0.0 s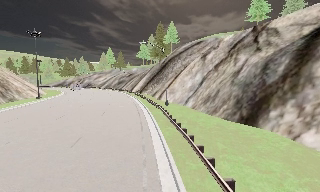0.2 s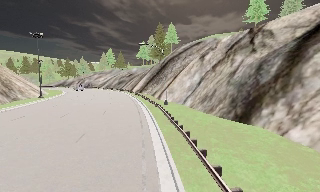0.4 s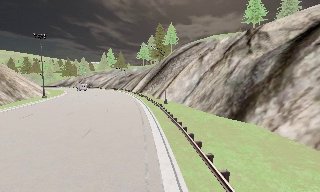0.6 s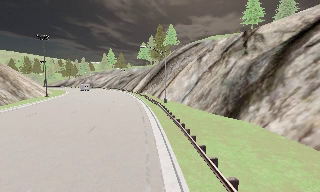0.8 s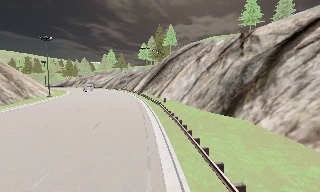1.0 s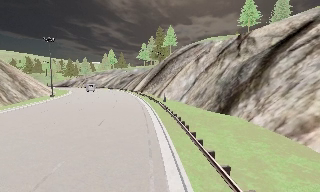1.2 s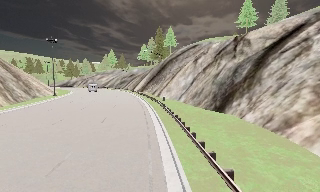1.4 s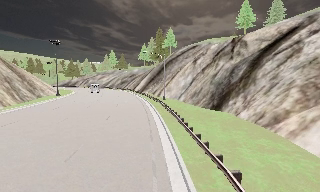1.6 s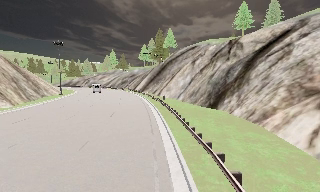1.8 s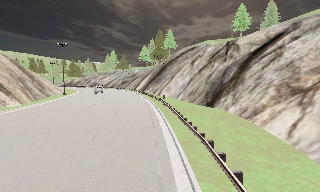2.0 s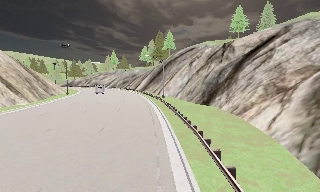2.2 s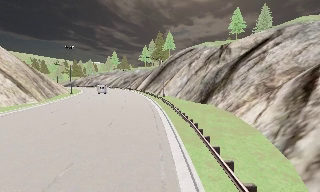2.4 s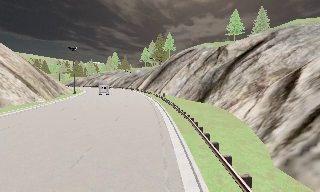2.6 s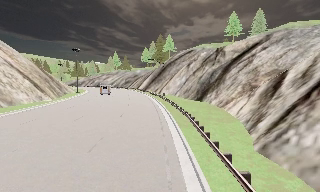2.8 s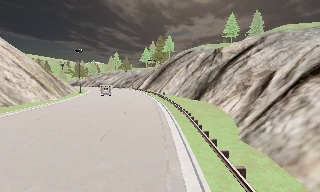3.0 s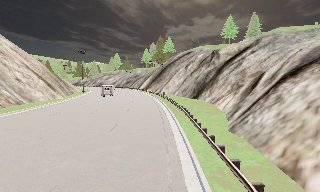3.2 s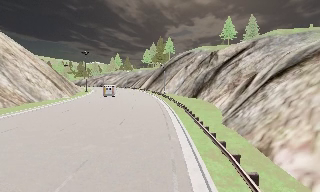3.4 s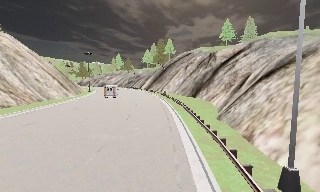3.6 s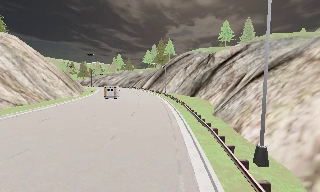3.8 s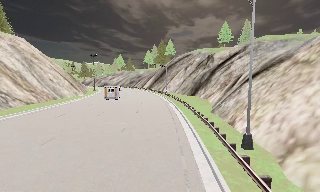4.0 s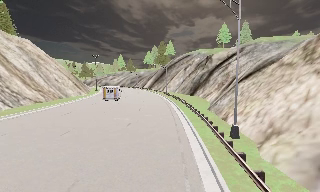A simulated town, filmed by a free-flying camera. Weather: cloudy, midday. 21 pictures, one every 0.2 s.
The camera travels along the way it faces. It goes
backward.
0.0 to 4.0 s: The camera travels backward, about 25 m, so what stands in front gets smaller. It gains speed.
The film runs backward here.
